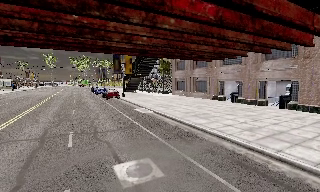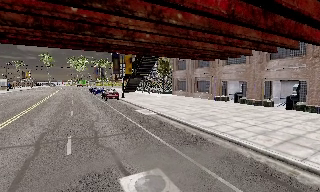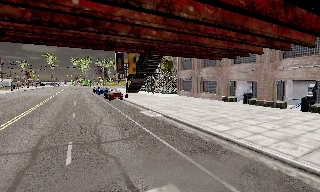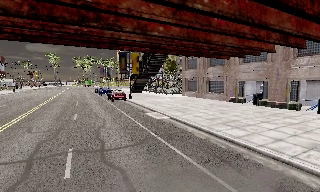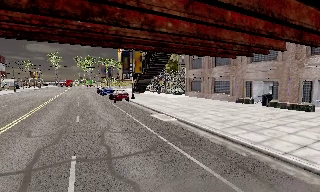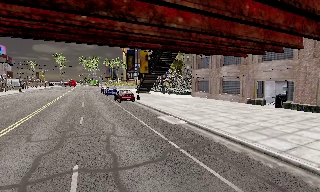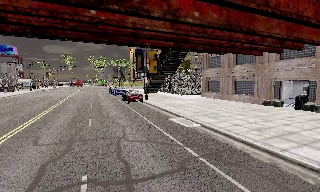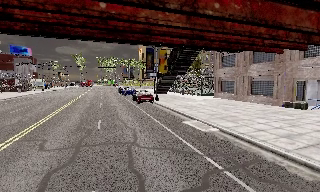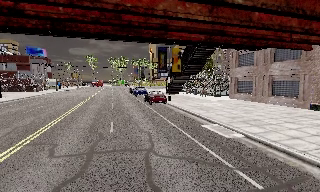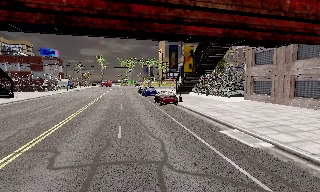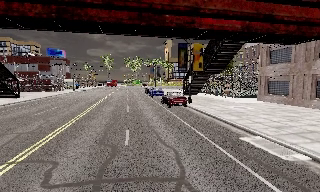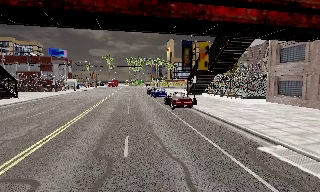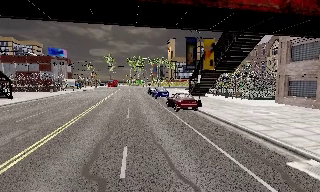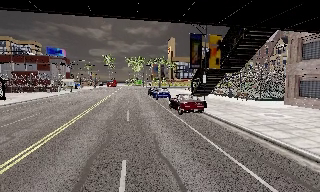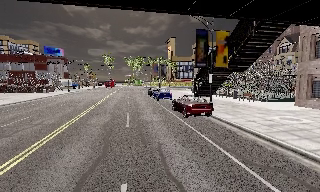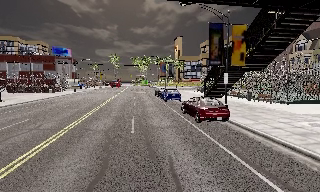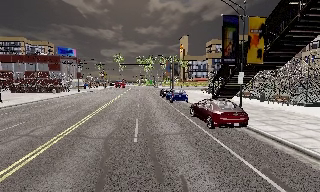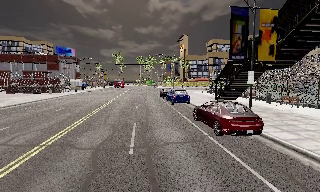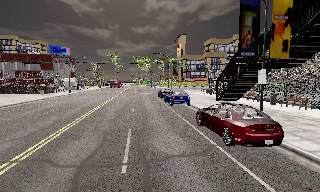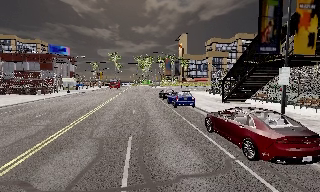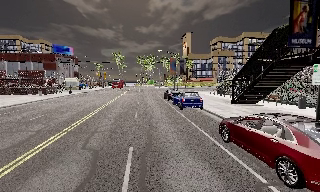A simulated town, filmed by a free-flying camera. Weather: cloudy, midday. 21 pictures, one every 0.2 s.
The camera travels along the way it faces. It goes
forward.
0.0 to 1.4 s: The camera travels forward and to its left, about 5 m, so what stands in front looms larger.
1.4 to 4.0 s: The camera pans to its left, which is counterclockwise from overhead, by about 15 degrees. It travels forward, about 14 m, so what stands in front looms larger.
The film runs forward here.
